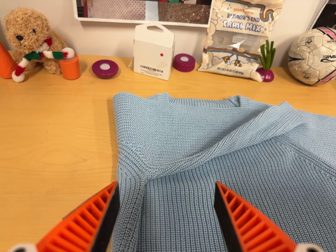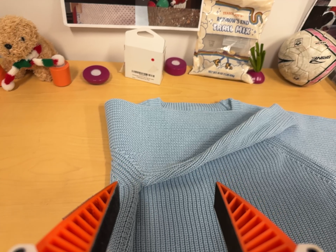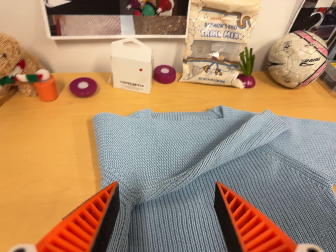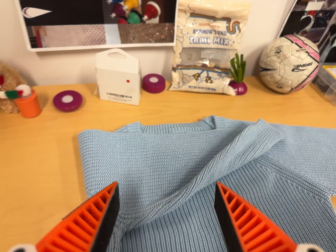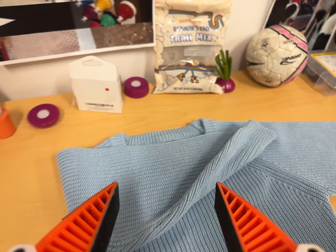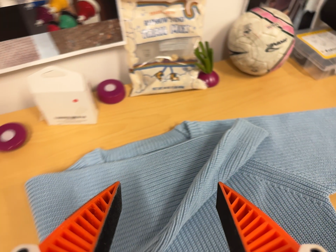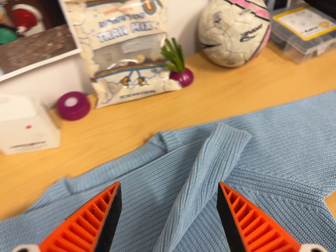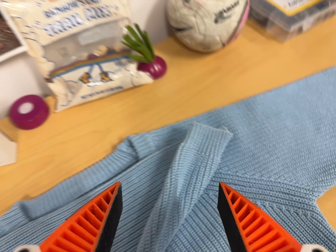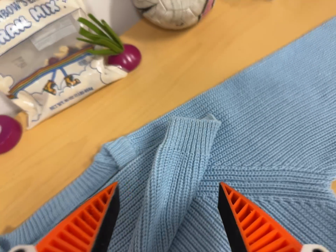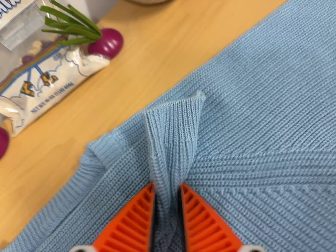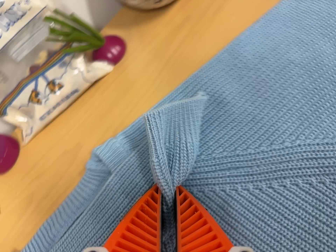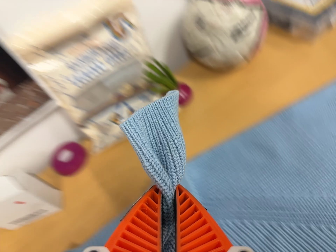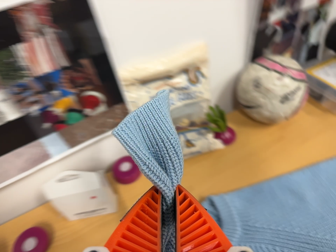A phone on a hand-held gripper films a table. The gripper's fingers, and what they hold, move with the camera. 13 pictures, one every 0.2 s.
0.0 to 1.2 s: The camera swings to its right by about 10 degrees, and the scene slides to the left. It travels toward the top of its view, forward and to its right, about 22 cm. Its aim tips toward the bottom of its view by about 10 degrees. It rolls about its line of sight by about 25 degrees, and the scene rotates counterclockwise.
1.2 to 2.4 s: The camera travels to its left and toward the top of its view, about 8 cm, so close, fixed things drift to the right.
The film runs backward here.
